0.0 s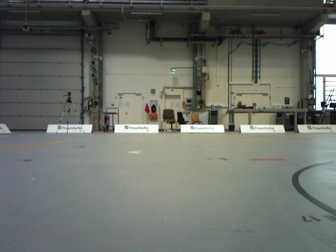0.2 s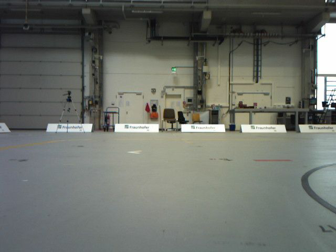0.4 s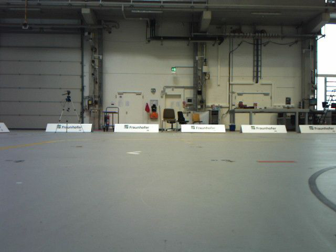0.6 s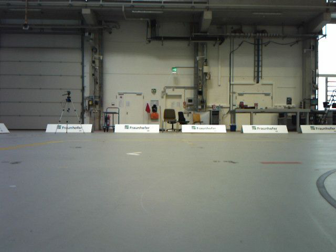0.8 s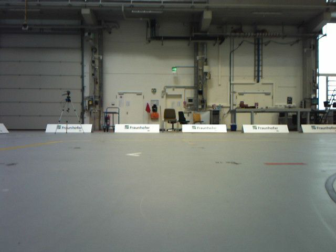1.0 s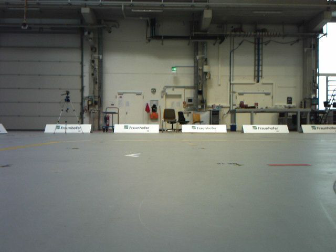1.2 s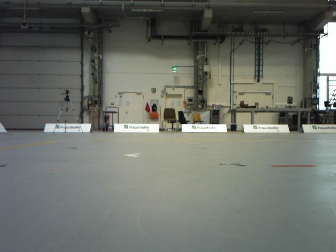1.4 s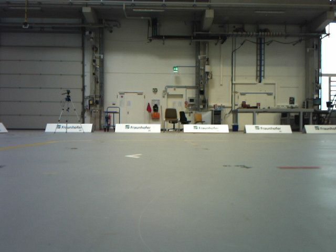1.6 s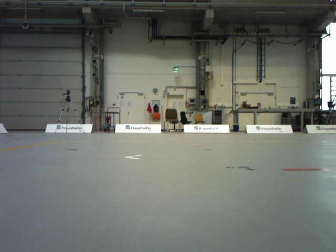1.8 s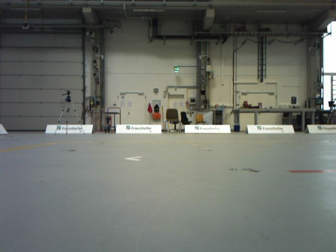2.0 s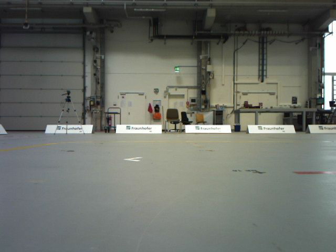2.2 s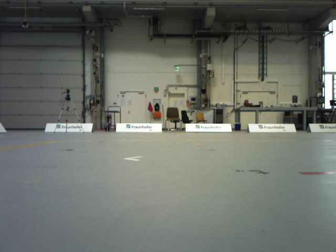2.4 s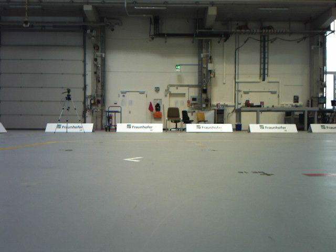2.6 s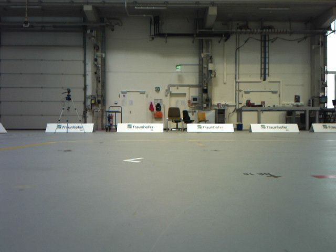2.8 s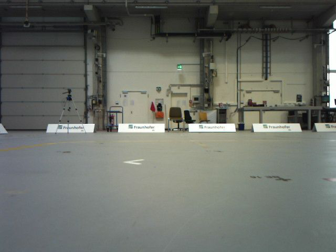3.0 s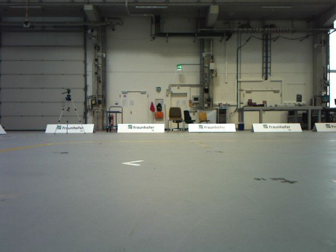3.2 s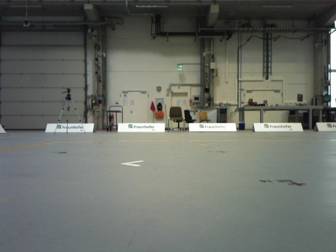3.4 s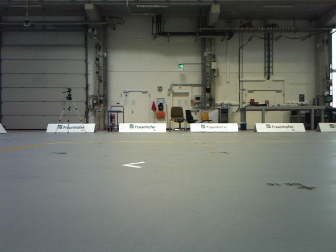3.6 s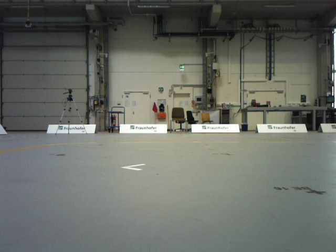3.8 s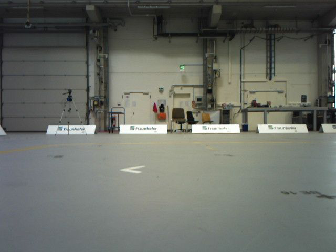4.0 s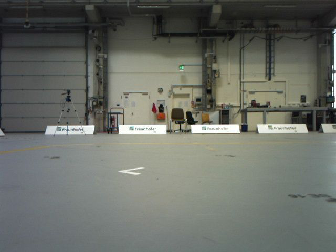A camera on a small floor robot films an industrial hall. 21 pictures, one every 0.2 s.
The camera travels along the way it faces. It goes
forward.
0.0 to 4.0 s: The camera travels forward, about 0.8 m, so what stands in front looms larger.
The film runs forward here.
